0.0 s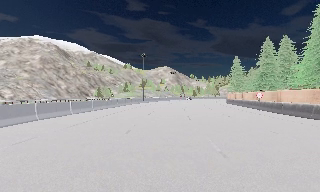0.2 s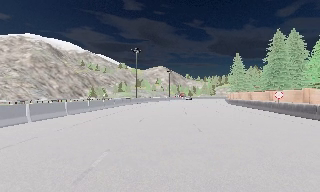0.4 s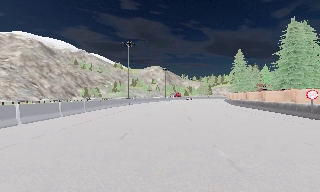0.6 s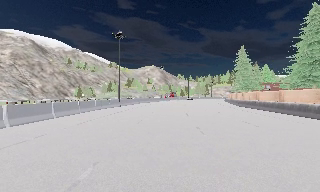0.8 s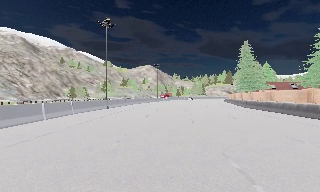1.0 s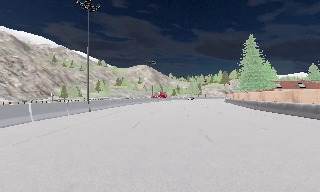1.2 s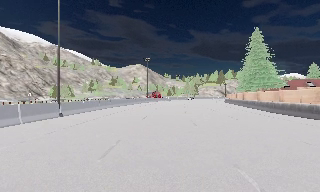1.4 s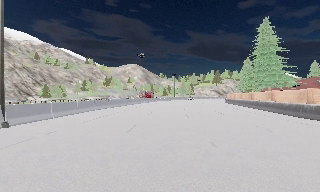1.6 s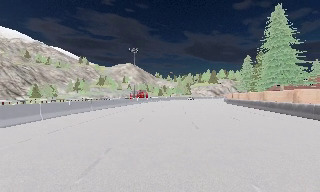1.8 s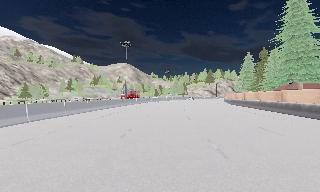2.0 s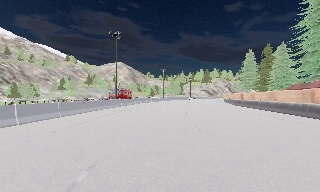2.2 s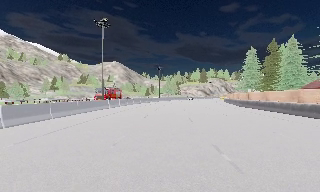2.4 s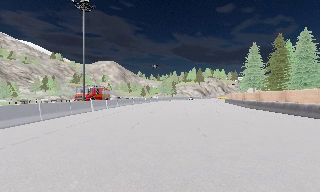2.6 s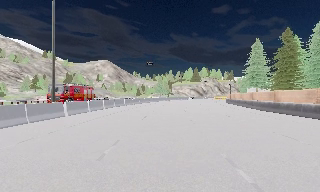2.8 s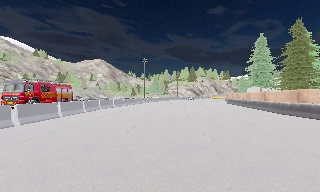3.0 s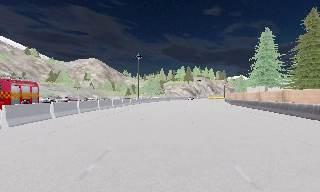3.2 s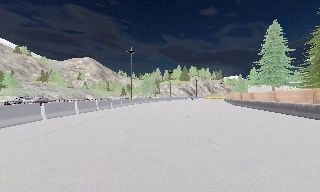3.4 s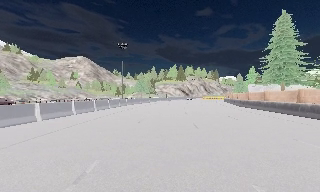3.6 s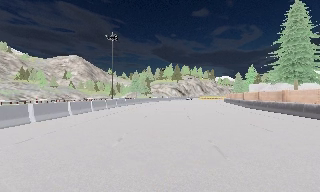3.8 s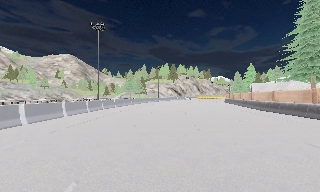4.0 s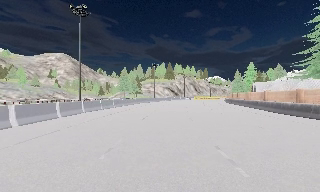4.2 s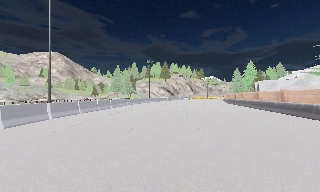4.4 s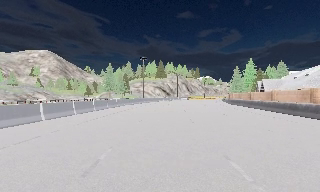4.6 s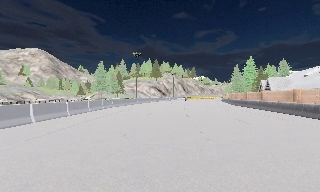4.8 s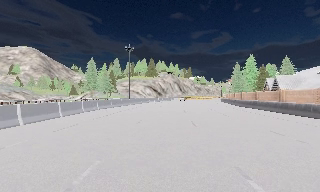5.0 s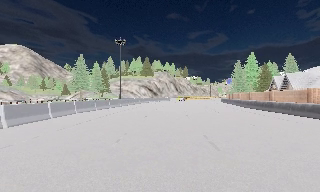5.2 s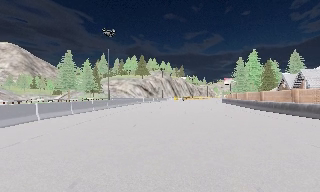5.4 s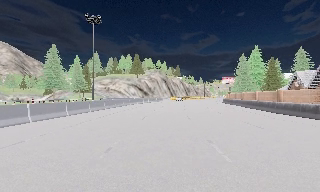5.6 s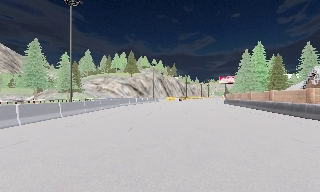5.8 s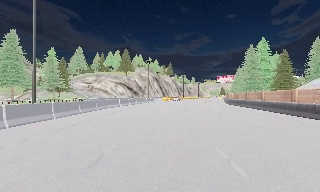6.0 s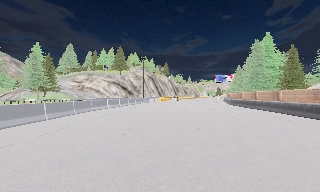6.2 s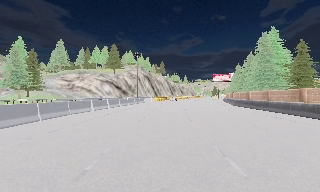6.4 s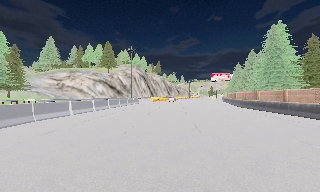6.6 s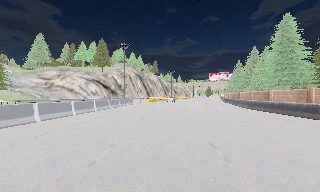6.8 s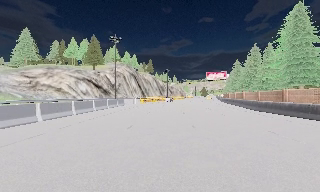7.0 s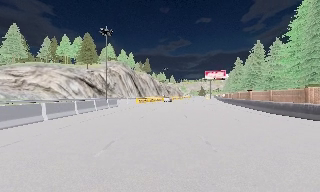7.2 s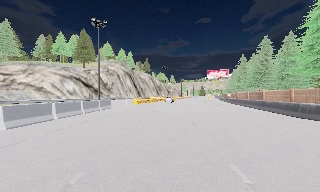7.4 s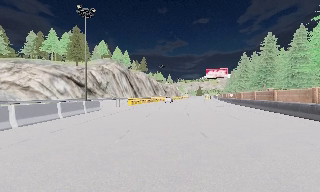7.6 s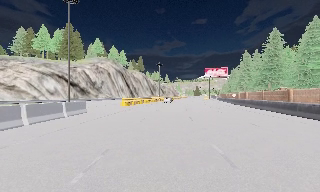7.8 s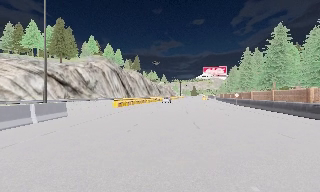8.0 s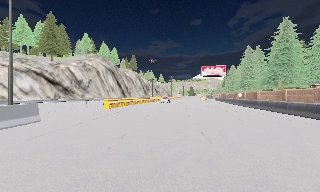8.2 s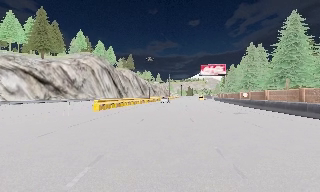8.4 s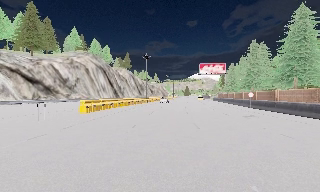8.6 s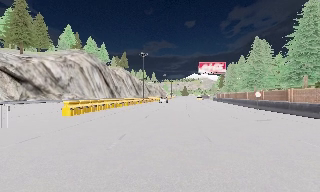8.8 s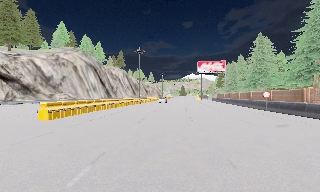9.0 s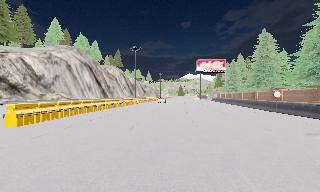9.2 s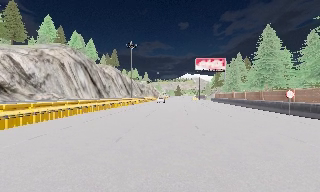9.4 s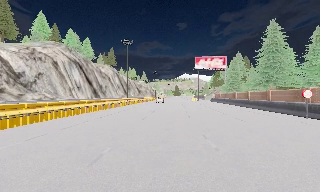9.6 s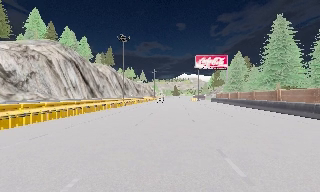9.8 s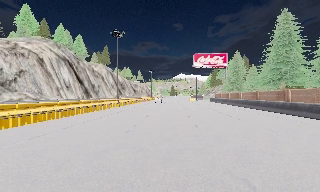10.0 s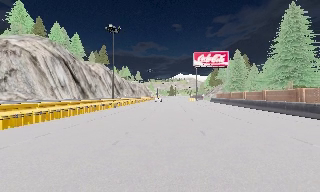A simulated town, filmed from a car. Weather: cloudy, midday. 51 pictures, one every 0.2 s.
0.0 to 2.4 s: The scene slides to the left, as the camera pans about 20 degrees to its right. It travels forward, about 50 m, so what stands in front looms larger.
2.4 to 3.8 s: The camera swings to its right by about 10 degrees, and the scene slides to the left. It travels forward, about 30 m, so what stands in front looms larger.
3.8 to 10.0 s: The camera pans to its right, which is clockwise from overhead, by about 35 degrees. It travels forward, about 95 m. It loses speed.
The film runs forward here.
